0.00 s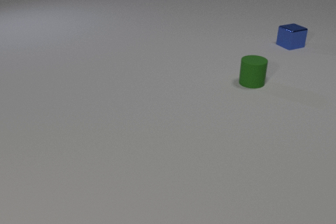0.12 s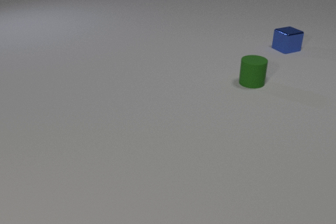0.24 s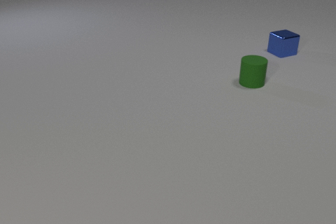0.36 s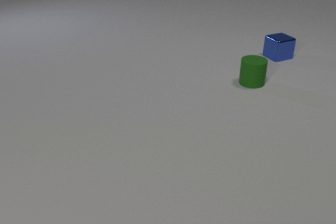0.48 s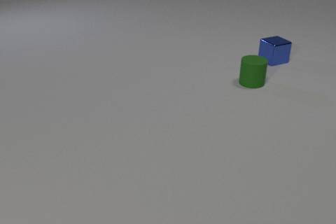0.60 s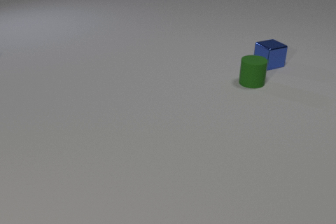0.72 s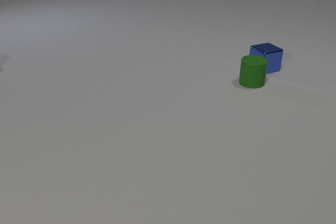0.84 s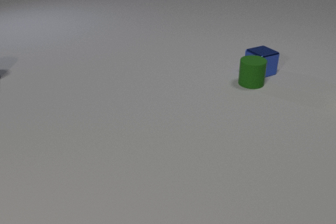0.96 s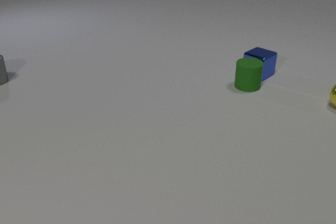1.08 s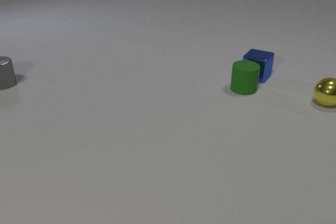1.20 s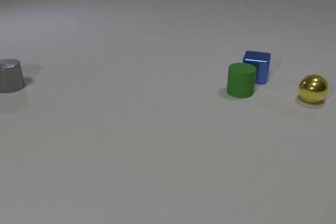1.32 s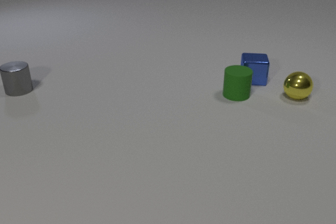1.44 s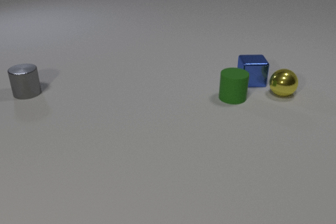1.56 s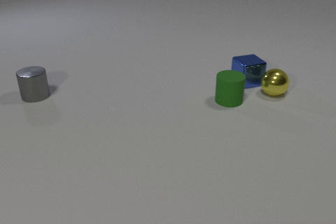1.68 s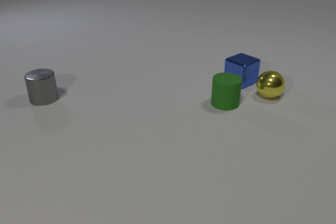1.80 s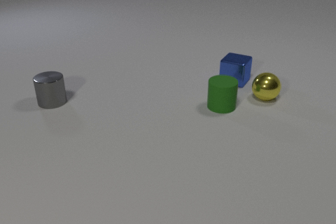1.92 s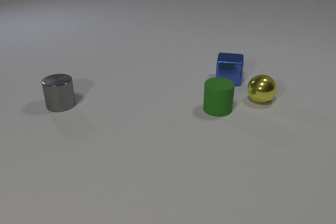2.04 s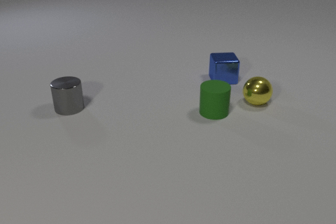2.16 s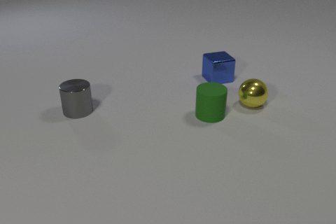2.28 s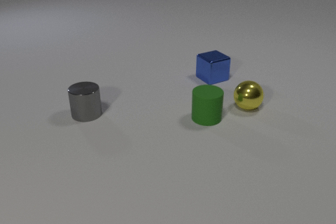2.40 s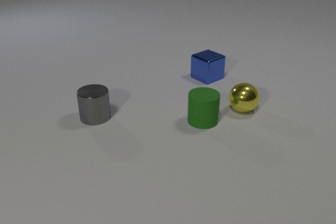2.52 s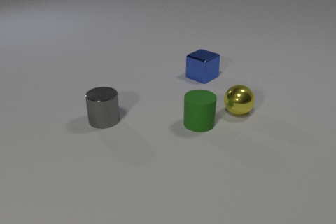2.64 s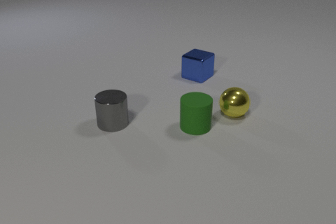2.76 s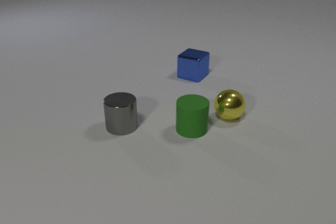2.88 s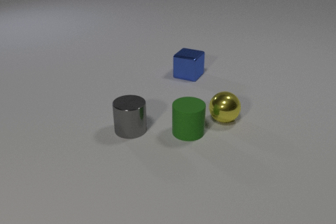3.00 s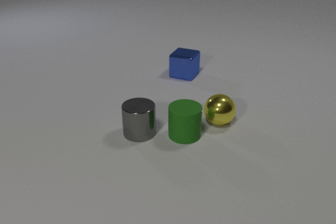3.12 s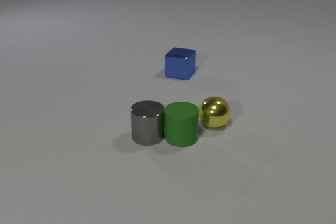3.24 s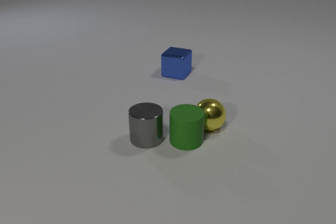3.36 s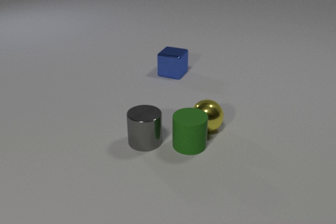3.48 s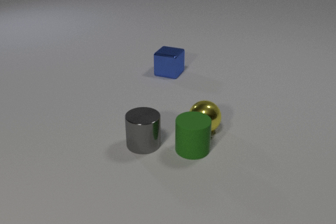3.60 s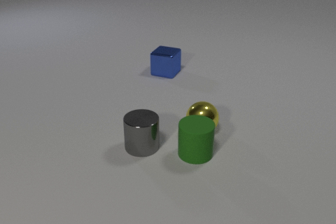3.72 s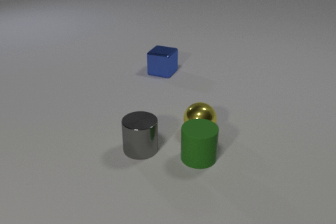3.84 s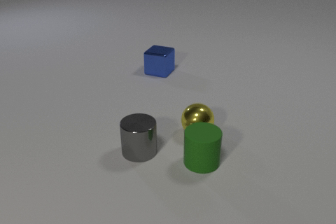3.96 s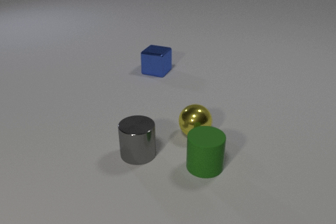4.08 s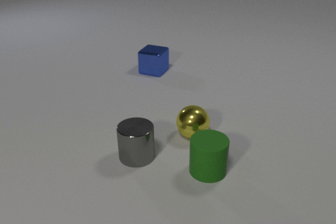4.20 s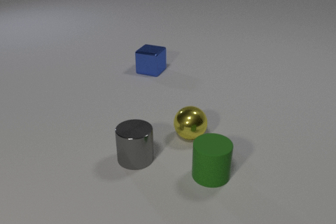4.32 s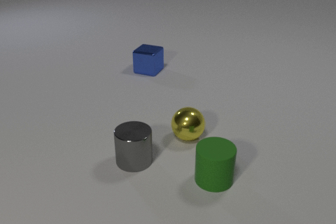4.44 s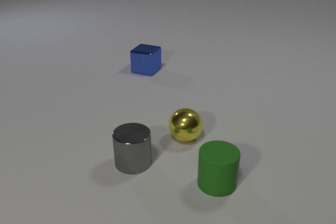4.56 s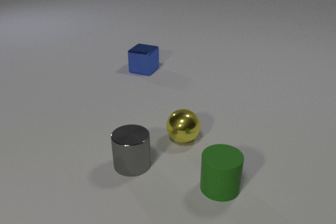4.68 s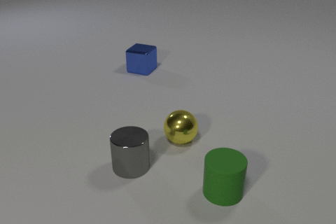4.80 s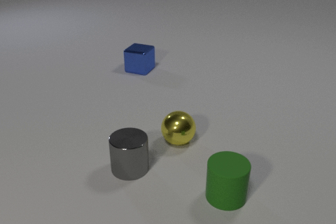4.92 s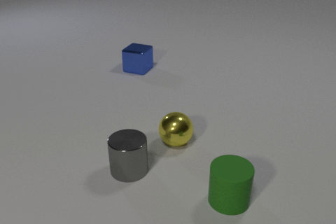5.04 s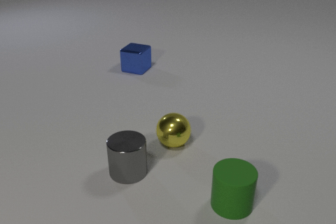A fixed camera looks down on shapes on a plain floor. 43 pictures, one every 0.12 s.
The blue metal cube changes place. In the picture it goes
to the left.
The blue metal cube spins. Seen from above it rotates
counterclockwise.
0.00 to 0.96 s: The blue metal cube slides toward the camera. The green rubber cylinder slides toward the camera. The yellow metal sphere comes in at the right edge. The gray metal cylinder comes in at the left edge, slides toward the camera and to the right. The blue metal cube and the green rubber cylinder collide.
0.96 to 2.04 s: The blue metal cube slides to the left and toward the camera, spins counterclockwise seen from above by about 135 degrees, its near face sliding to the right. The green rubber cylinder slides toward the camera and to the left. The yellow metal sphere rolls to the left. The gray metal cylinder slides toward the camera and to the right. The blue metal cube and the yellow metal sphere collide.
2.04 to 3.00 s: The blue metal cube slides to the left, spins so that its near face slides to the right, counterclockwise seen from above. The green rubber cylinder slides toward the camera and to the left. The yellow metal sphere rolls toward the camera and to the left. The gray metal cylinder slides to the right and toward the camera.
3.00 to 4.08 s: The blue metal cube slides to the left. The green rubber cylinder slides toward the camera and to the right. The yellow metal sphere rolls toward the camera and to the left. The gray metal cylinder slides toward the camera. The green rubber cylinder and the gray metal cylinder collide. The green rubber cylinder and the yellow metal sphere collide.
4.08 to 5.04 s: The blue metal cube slides to the left. The green rubber cylinder slides toward the camera and to the right. The yellow metal sphere rolls to the left and toward the camera. The gray metal cylinder slides toward the camera.
Are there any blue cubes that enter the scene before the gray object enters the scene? no.
What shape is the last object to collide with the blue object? sphere.
Are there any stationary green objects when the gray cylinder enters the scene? no.
